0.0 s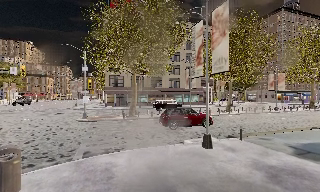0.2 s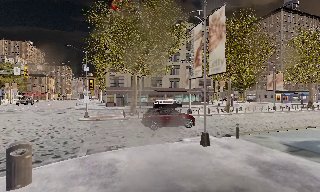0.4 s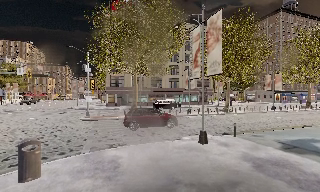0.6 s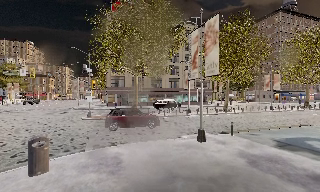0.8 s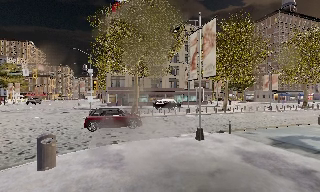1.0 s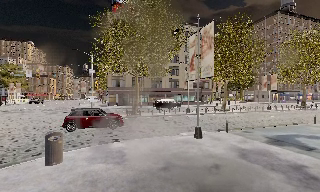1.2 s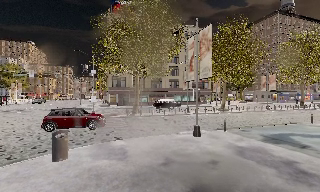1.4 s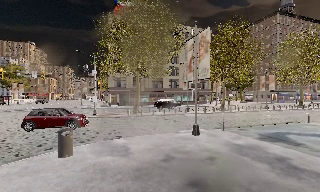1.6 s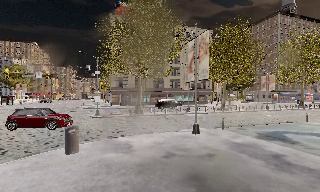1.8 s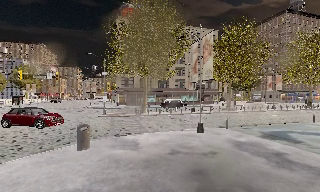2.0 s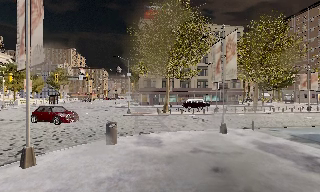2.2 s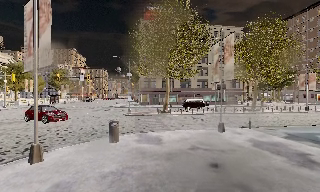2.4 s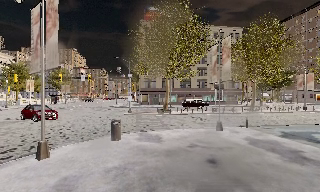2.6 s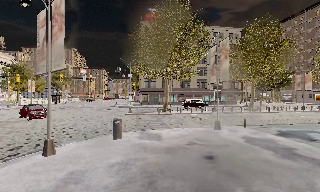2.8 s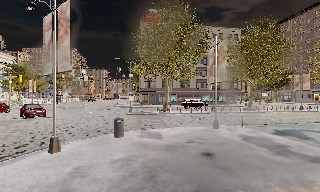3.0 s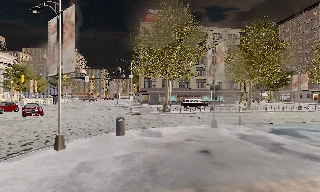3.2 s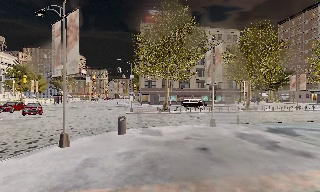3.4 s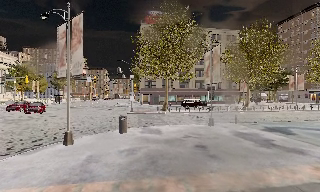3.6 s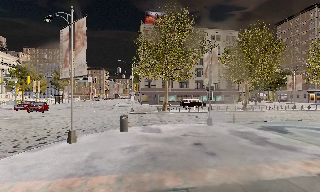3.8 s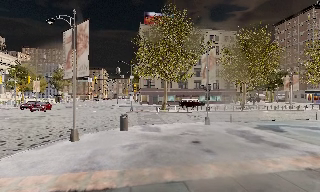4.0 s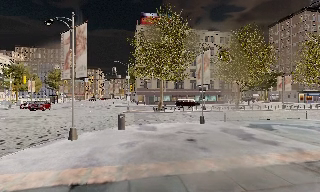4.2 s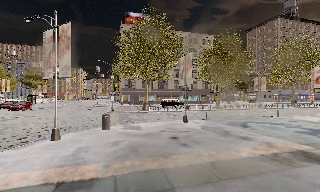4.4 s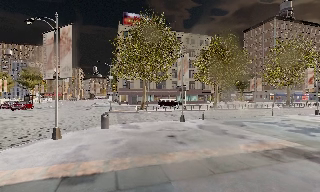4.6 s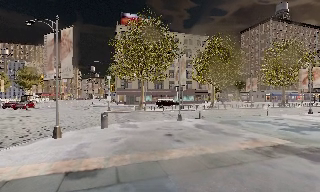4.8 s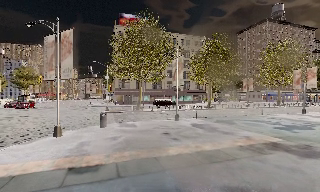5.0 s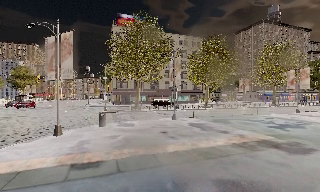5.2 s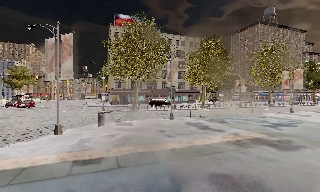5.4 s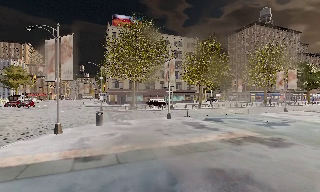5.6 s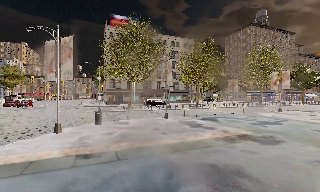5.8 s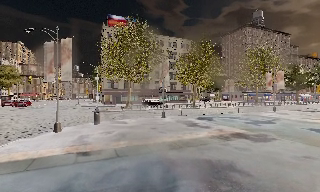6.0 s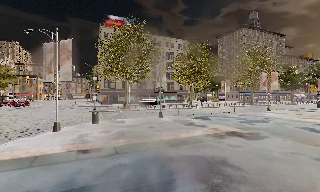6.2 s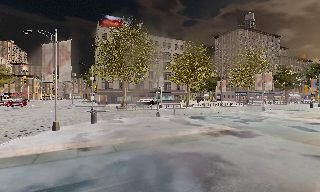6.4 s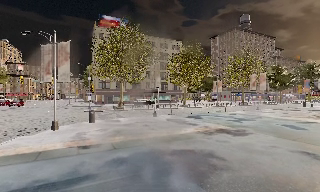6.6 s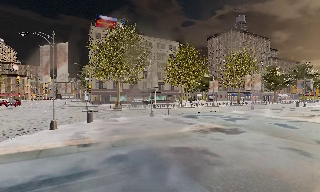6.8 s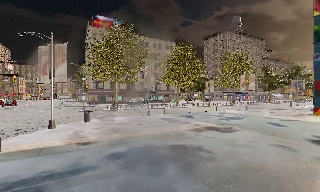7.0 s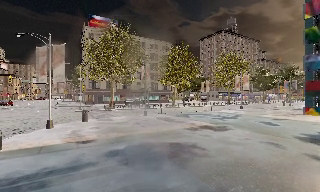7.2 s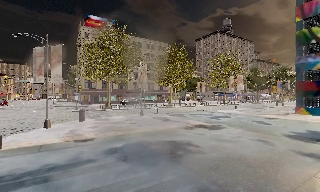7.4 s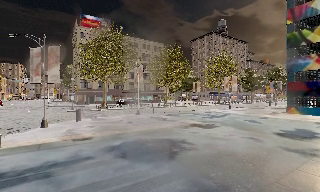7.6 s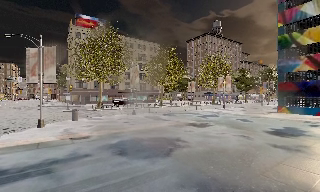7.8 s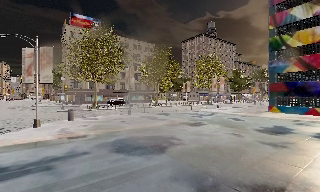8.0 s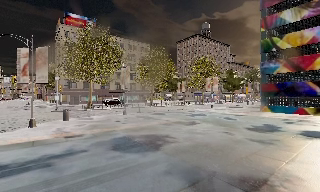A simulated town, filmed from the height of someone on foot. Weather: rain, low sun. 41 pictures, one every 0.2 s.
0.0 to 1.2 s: The camera travels backward, about 2 m, so what stands in front gets smaller.
1.2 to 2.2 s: The camera pans to its left, which is counterclockwise from overhead, by about 10 degrees. It travels backward, about 2 m, so what stands in front gets smaller.
2.2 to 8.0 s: The scene slides to the left, as the camera pans about 30 degrees to its right. It travels backward, about 11 m, so what stands in front gets smaller.
The film runs backward here.
